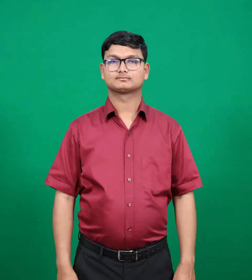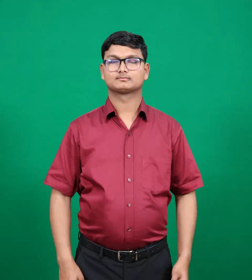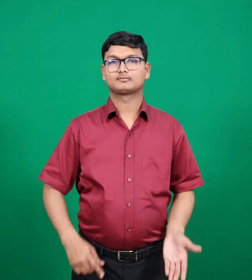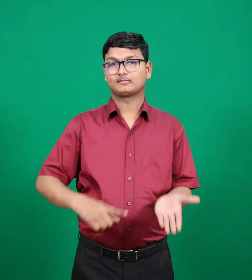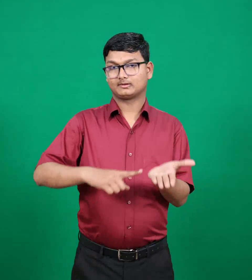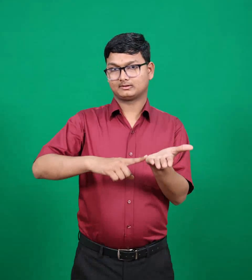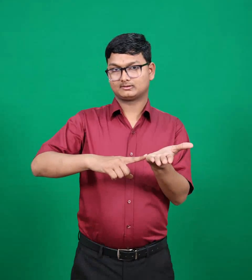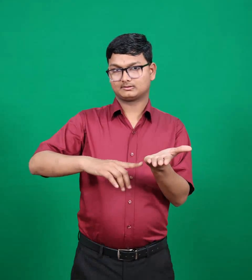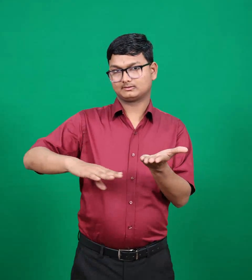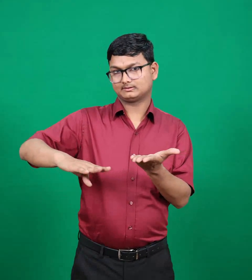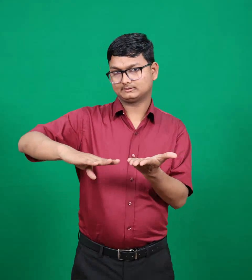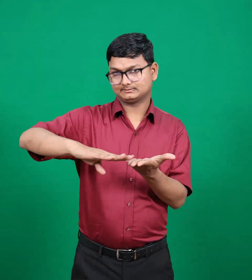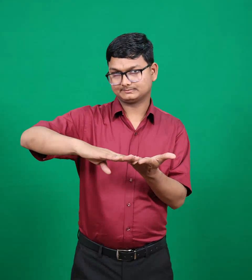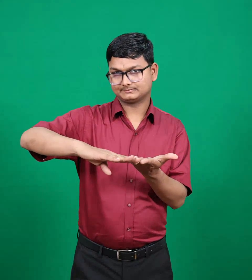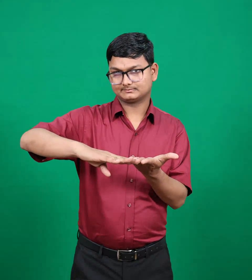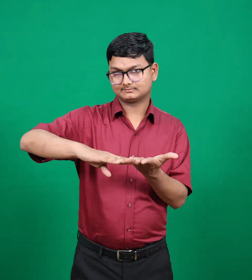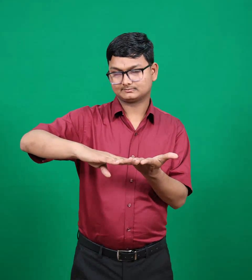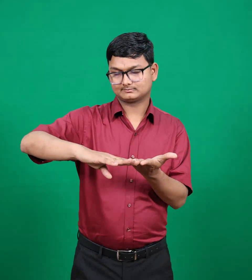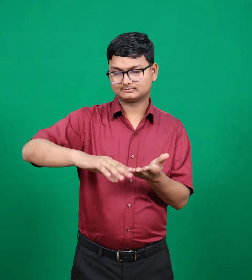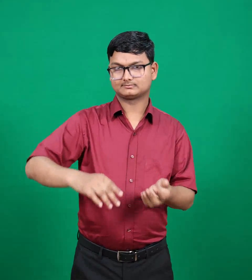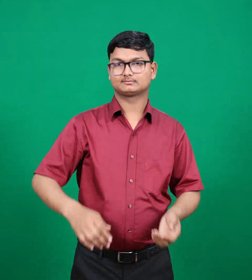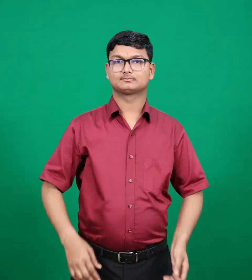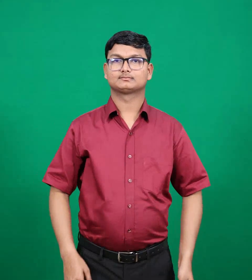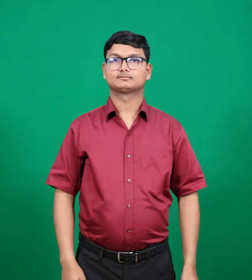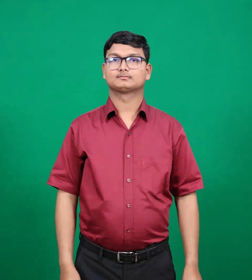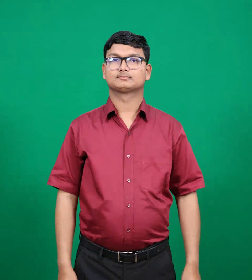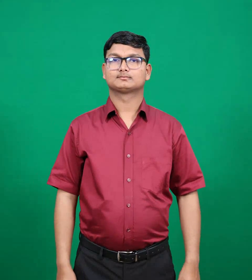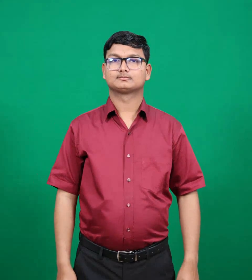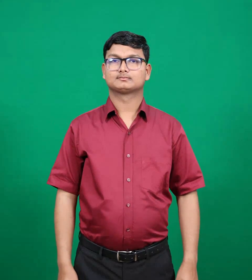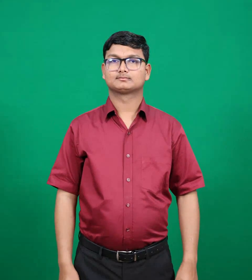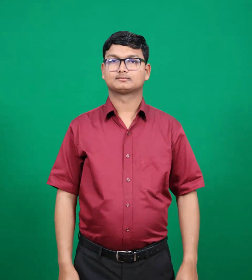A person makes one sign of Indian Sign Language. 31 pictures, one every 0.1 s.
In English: tiberias
